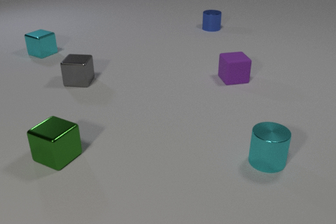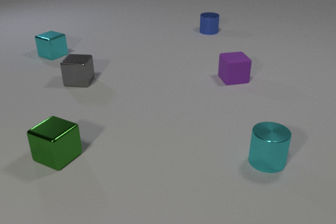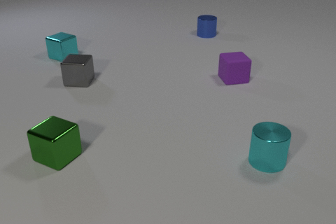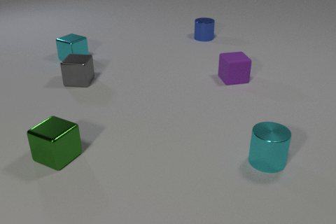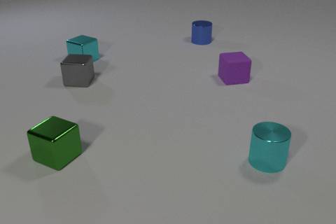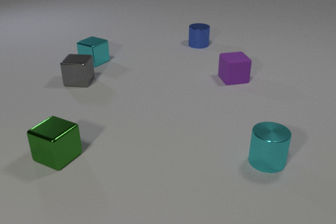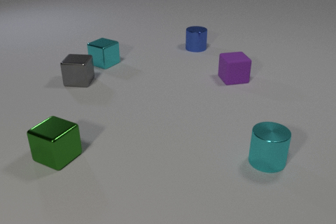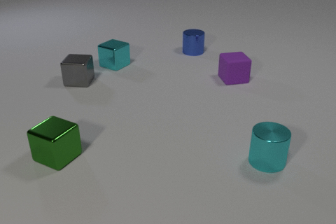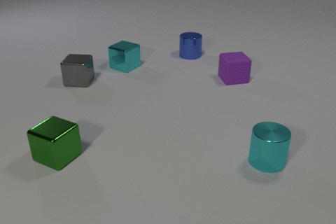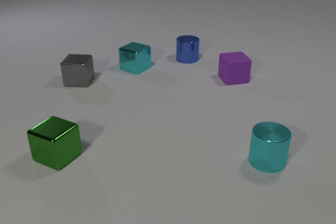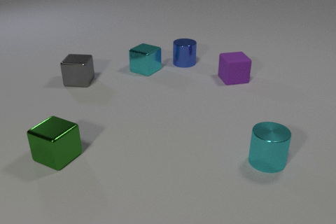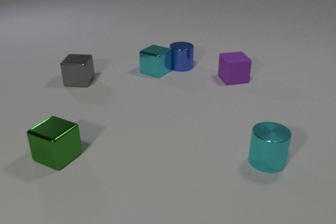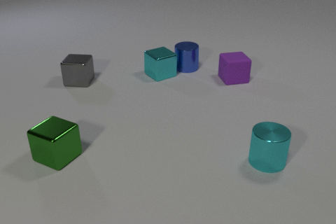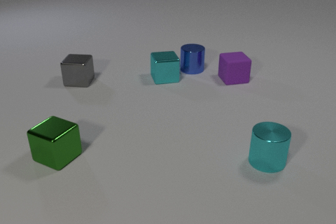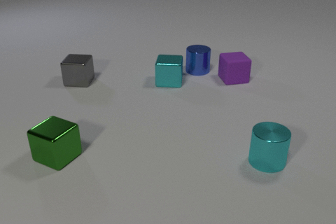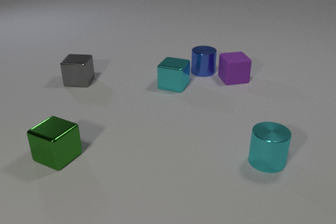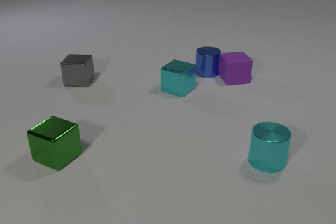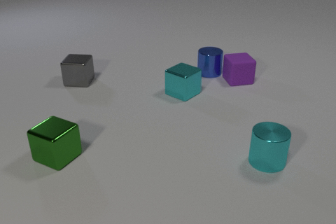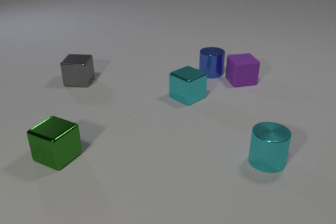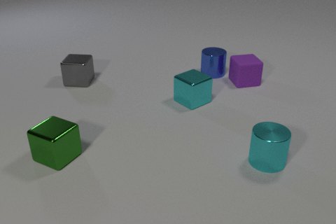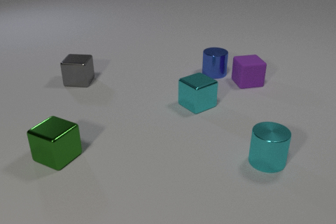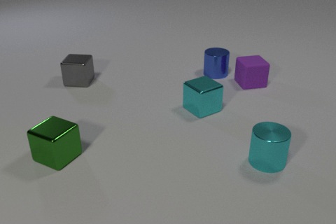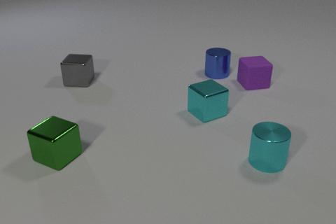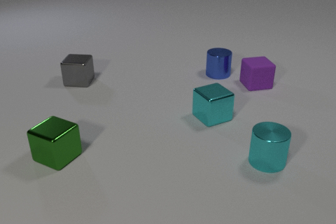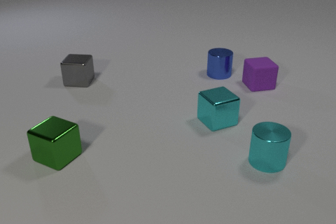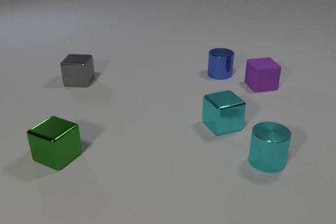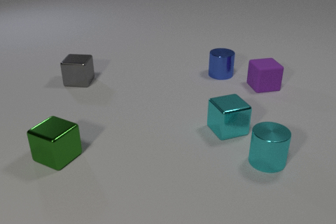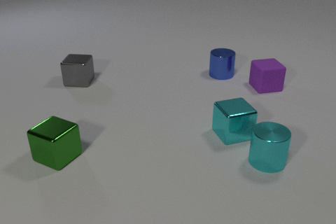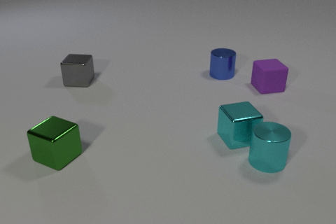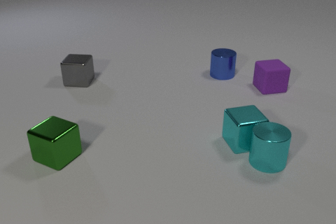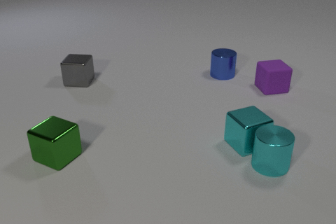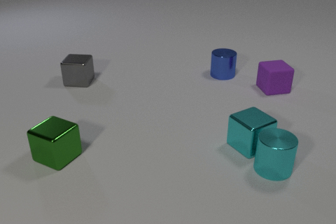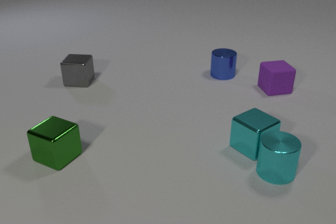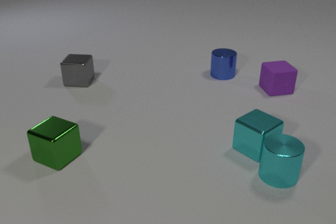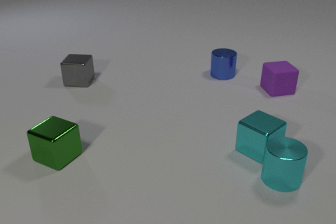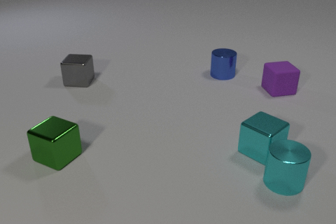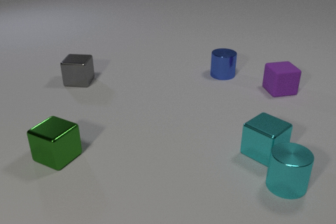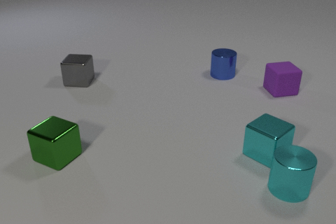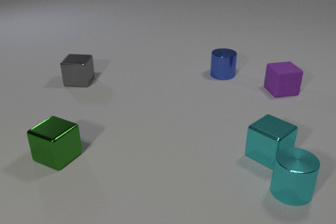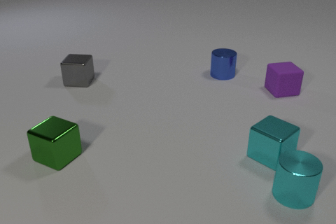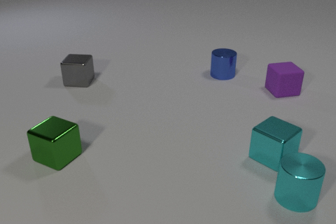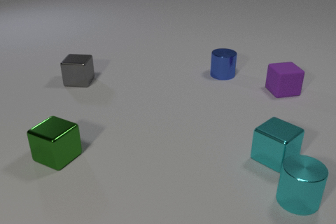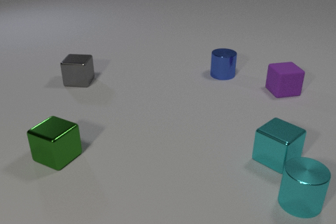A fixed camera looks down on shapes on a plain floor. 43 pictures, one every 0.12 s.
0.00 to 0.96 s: The cyan metal cube slides to the right and toward the camera. The blue metal cylinder slides toward the camera.
0.96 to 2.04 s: The cyan metal cube slides toward the camera and to the right, spins so that its near face slides to the left, clockwise seen from above. The blue metal cylinder slides toward the camera and to the right. The cyan metal cube and the blue metal cylinder collide. The blue metal cylinder and the purple rubber cube collide.
2.04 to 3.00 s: The cyan metal cube slides toward the camera and to the right, spins so that its near face slides to the left, clockwise seen from above. The blue metal cylinder slides to the right. The purple rubber cube slides to the right.
3.00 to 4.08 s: The cyan metal cube slides toward the camera and to the right, spins so that its near face slides to the right, counterclockwise seen from above. The purple rubber cube slides to the right. The cyan metal cylinder slides toward the camera and to the right. The cyan metal cube and the cyan metal cylinder collide.
4.08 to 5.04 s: The cyan metal cube slides to the right and toward the camera. The cyan metal cylinder slides toward the camera and to the right.
What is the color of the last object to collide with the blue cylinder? purple.
What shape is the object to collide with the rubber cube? cylinder.
Are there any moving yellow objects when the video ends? no.
